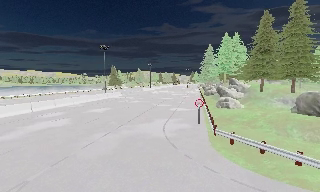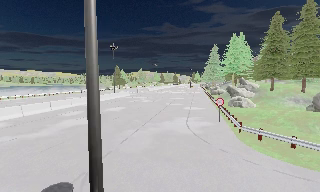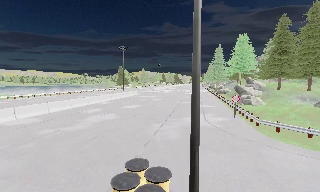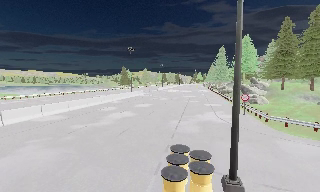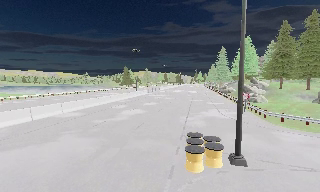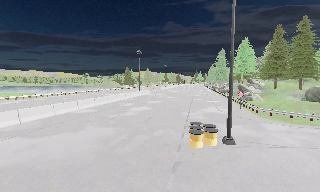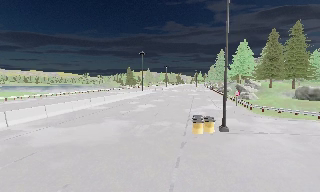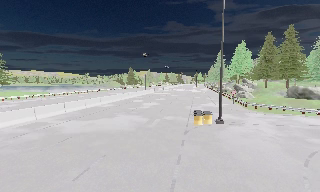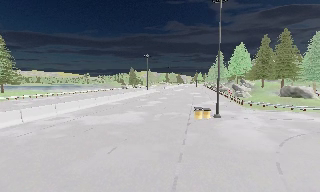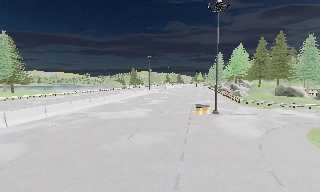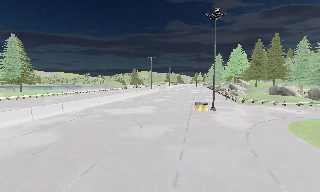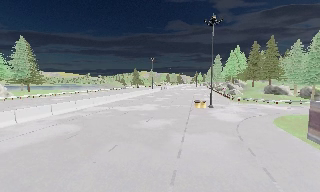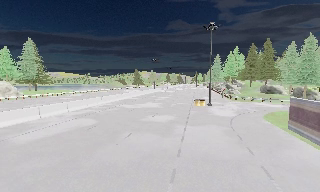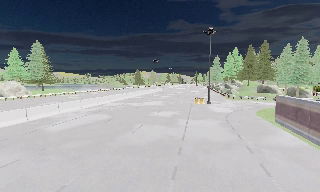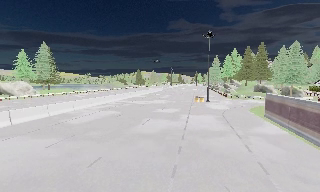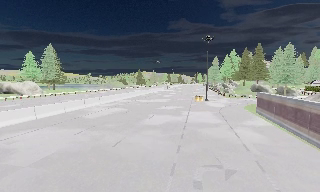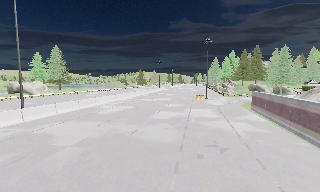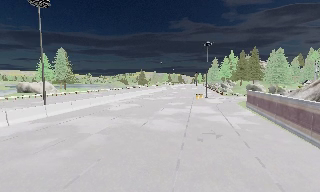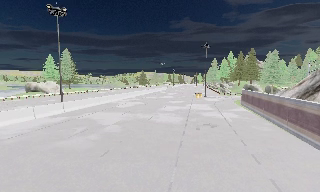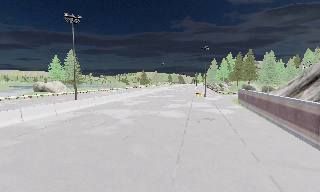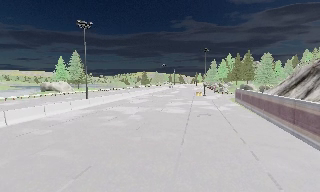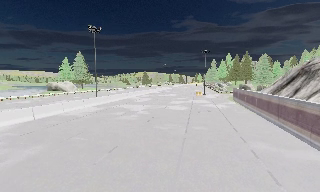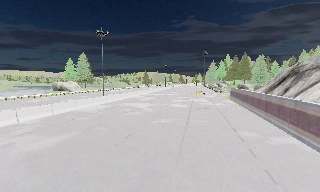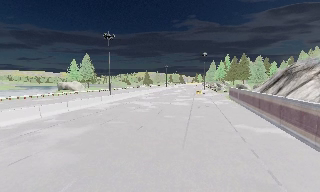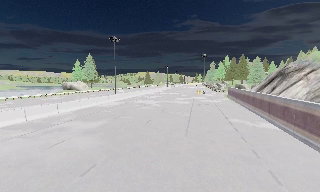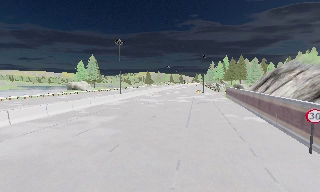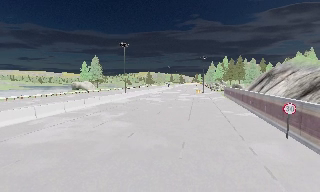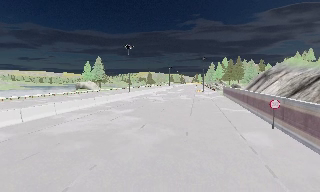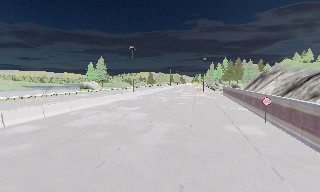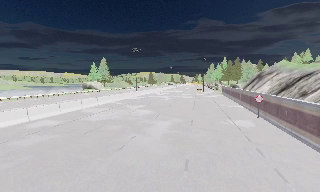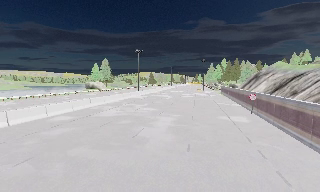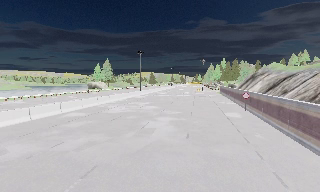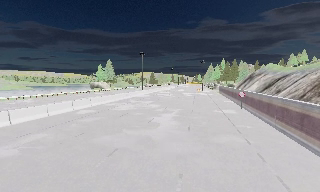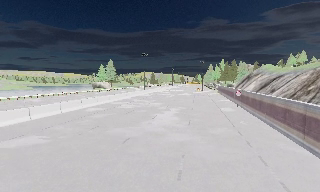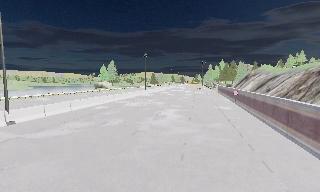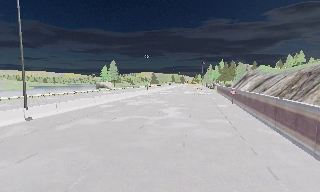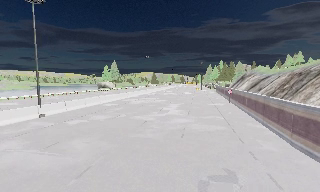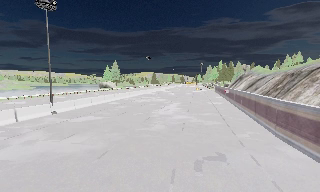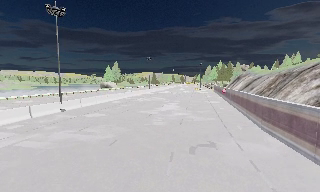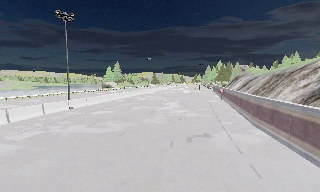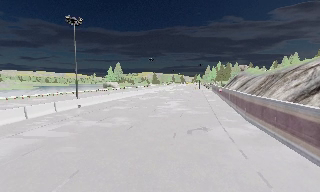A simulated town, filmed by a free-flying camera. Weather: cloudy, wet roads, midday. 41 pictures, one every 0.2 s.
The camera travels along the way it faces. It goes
backward.
0.0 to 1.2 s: The camera travels backward and to its left, about 12 m, so what stands in front gets smaller.
1.2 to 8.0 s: The camera travels backward, about 65 m, so what stands in front gets smaller.
The film runs backward here.
